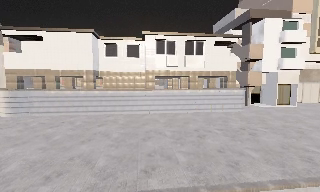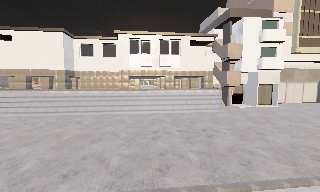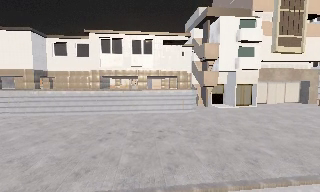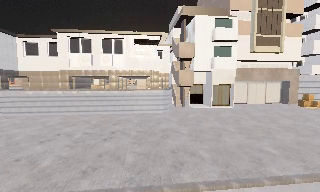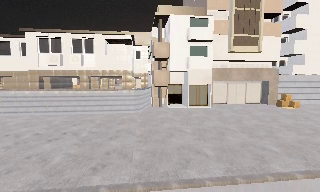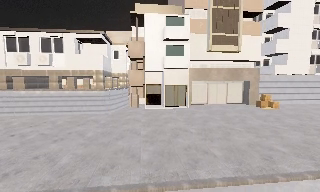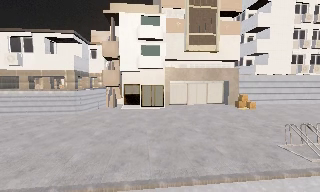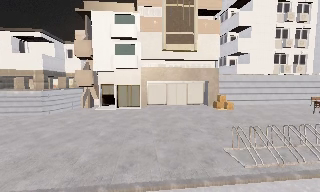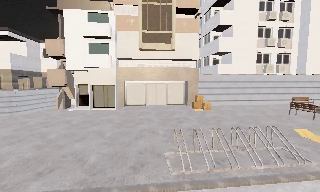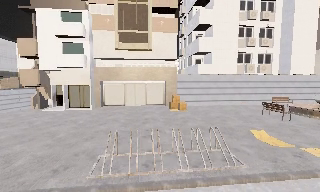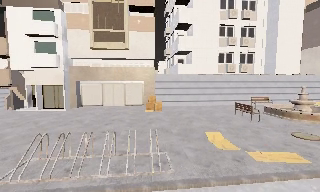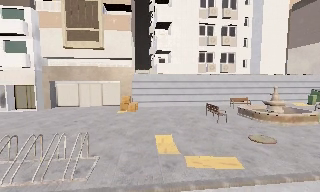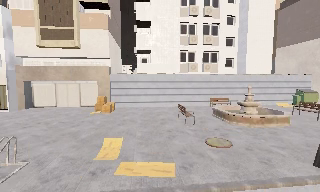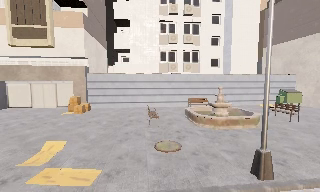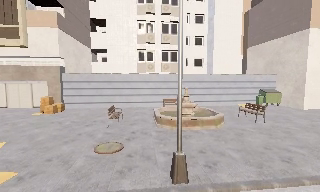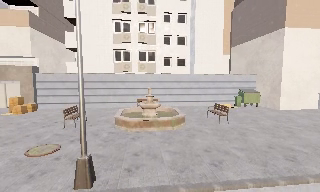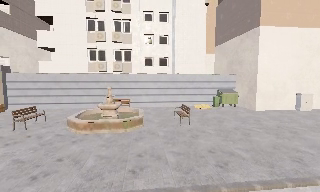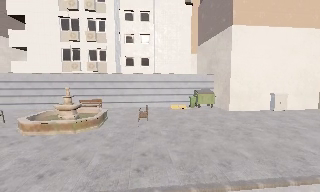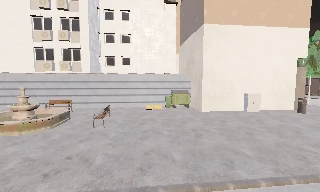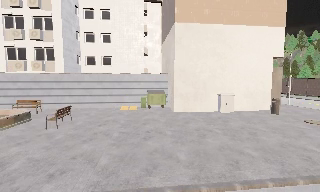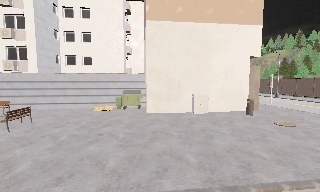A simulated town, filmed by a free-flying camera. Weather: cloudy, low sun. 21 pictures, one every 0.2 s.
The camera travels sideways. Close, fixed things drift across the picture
to the left.
0.0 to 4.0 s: The camera travels to its right, about 45 m, so close, fixed things drift to the left.
The film runs backward here.
